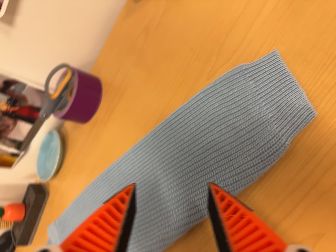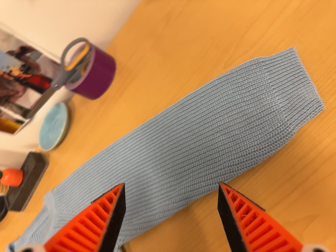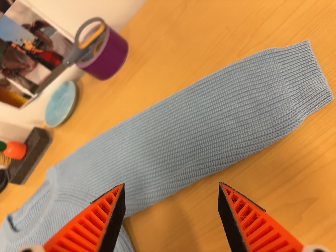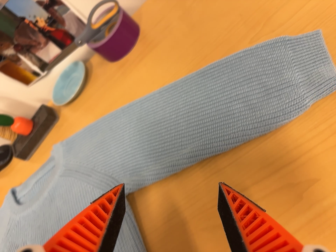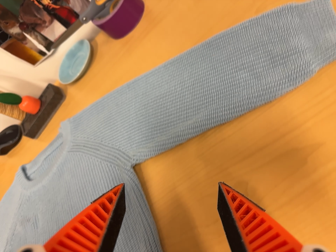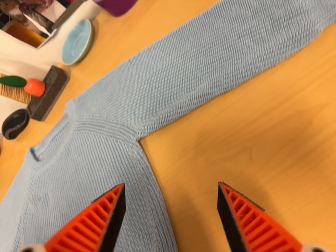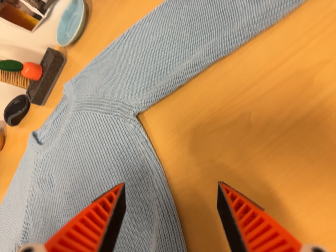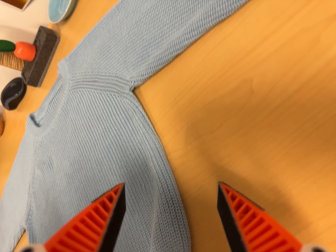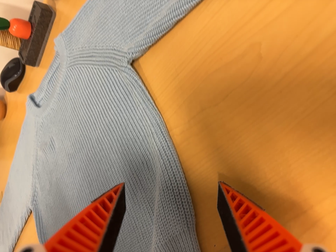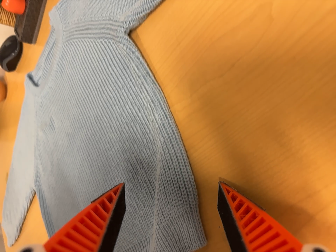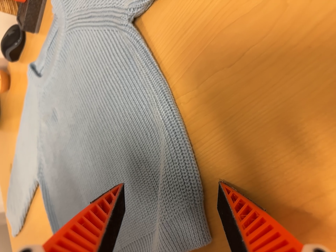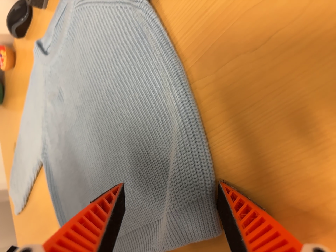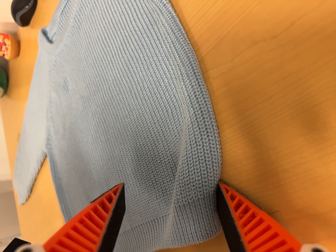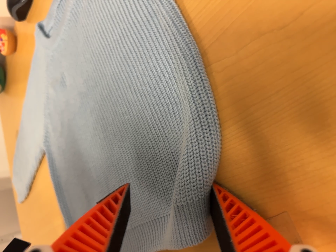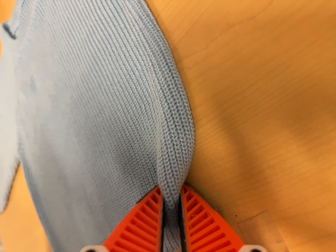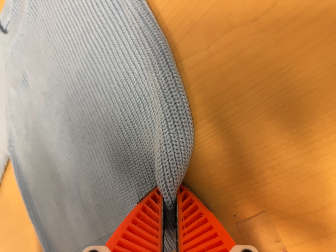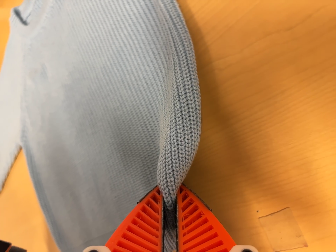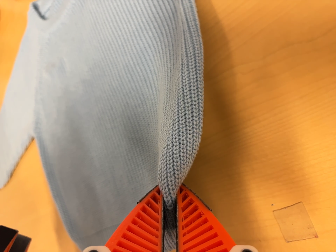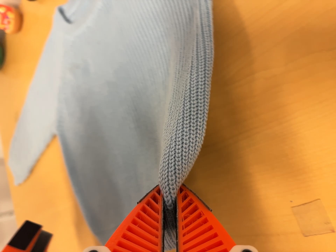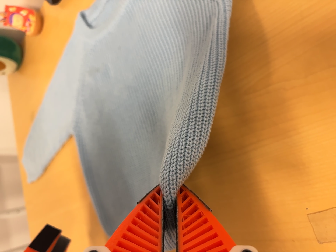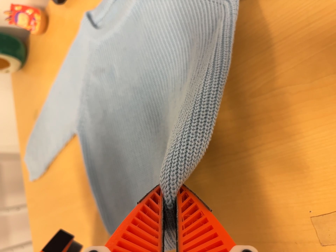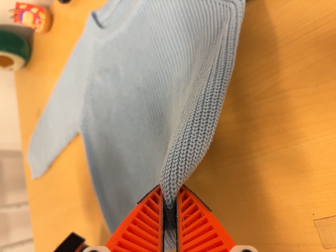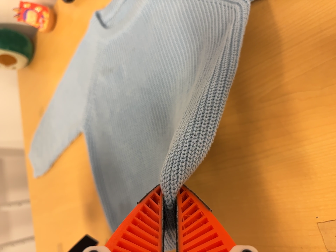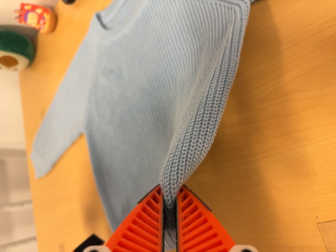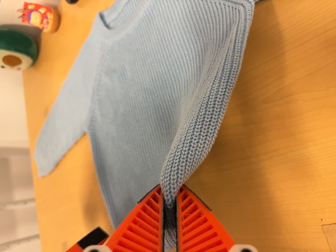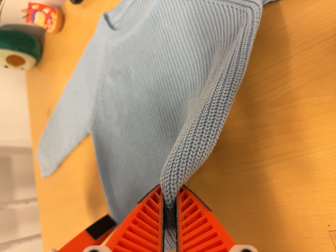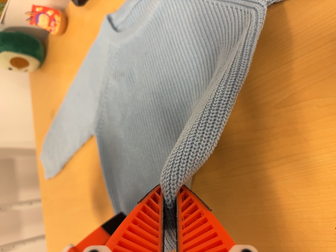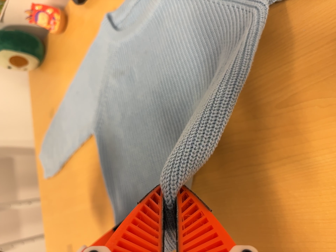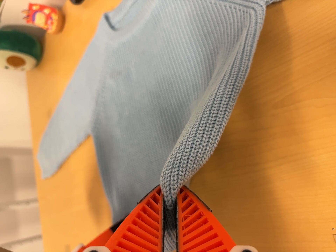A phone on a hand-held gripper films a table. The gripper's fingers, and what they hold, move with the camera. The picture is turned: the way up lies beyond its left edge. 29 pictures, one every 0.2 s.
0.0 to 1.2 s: The camera travels toward the bottom of its view, about 12 cm, so close, fixed things drift upward. Its aim tips toward the bottom of its view by about 10 degrees, and the scene shifts upward. It rolls about its line of sight by about 10 degrees, and the scene rotates clockwise.
1.2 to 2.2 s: The camera travels forward, about 8 cm, so what stands in front looms larger. Its aim tips toward the bottom of its view by about 15 degrees, and the scene shifts upward.
2.2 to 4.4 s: The camera travels to its left, about 10 cm, so close, fixed things drift to the right. It rolls about its line of sight by about 10 degrees, and the scene rotates clockwise.
4.4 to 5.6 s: The camera keeps its place and its aim.
The film runs forward here.
